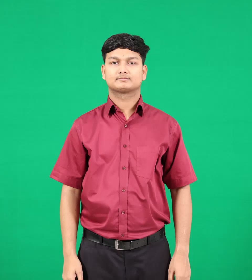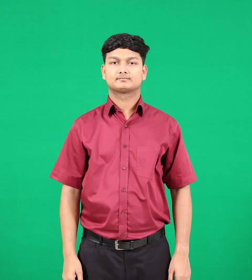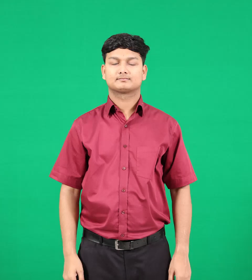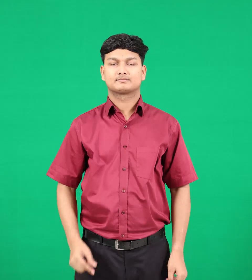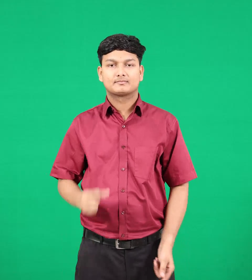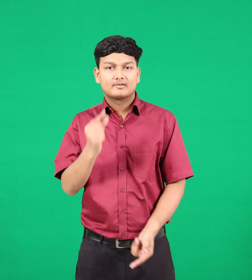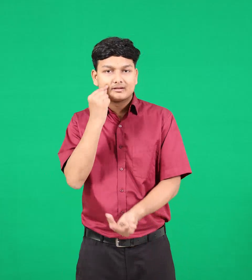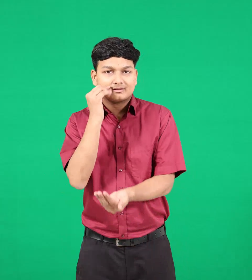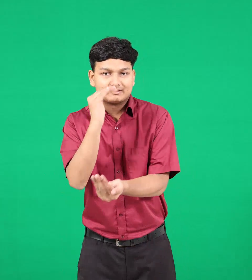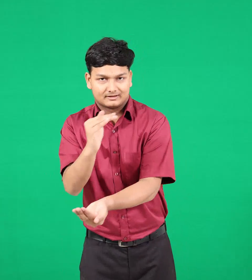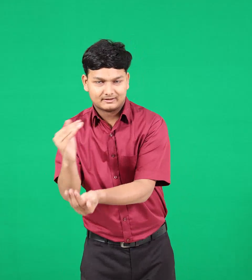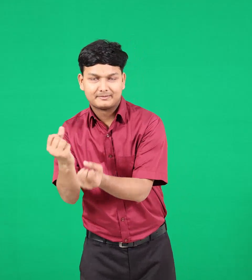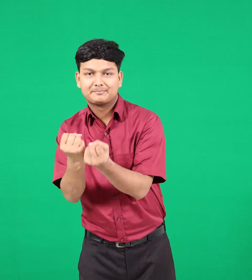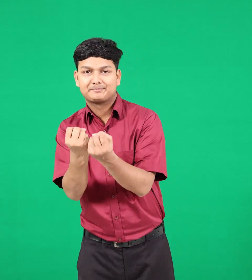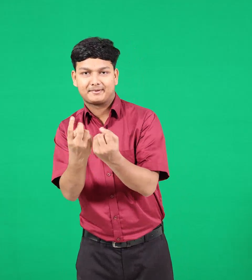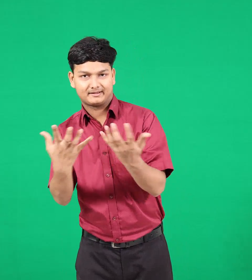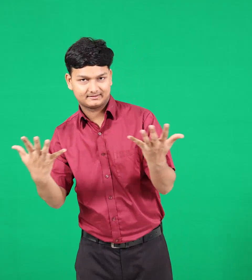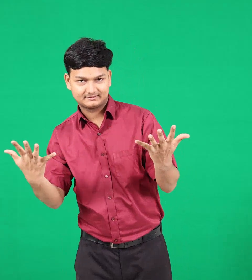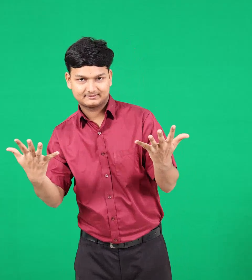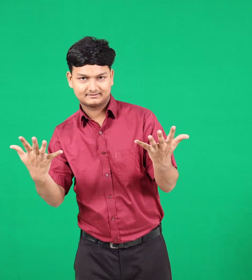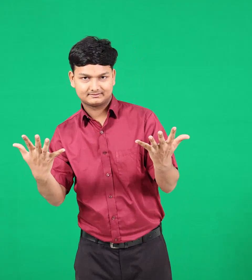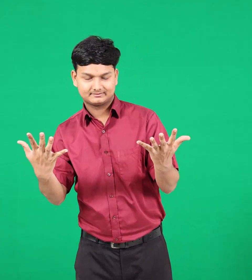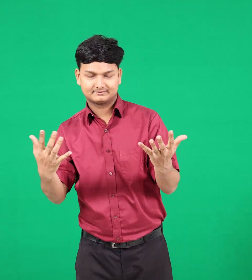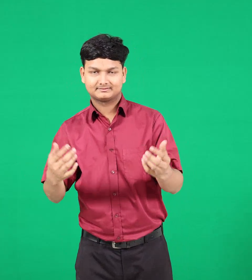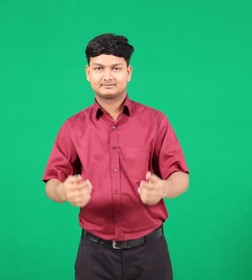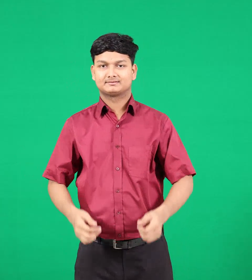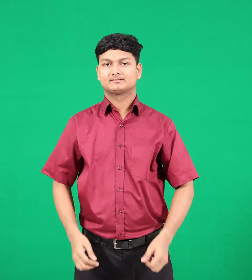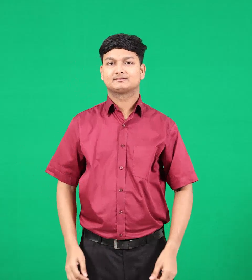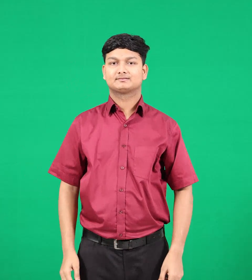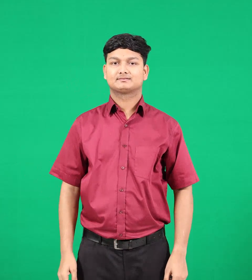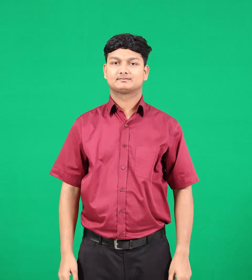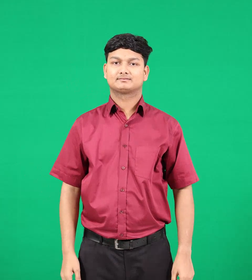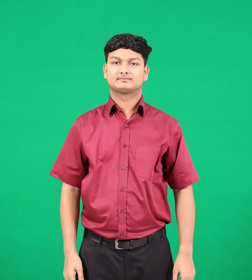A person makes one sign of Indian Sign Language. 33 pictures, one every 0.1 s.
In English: sons
